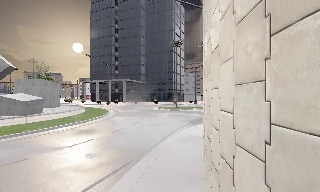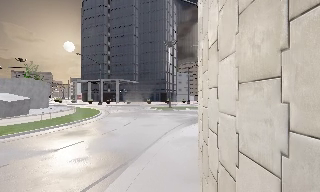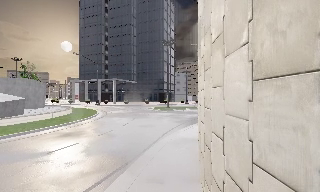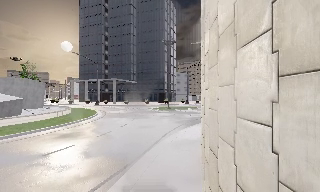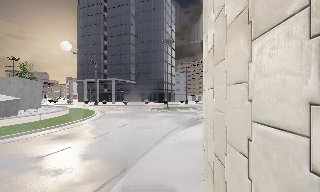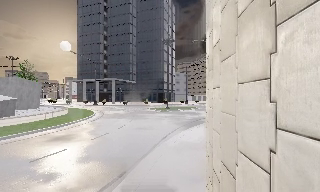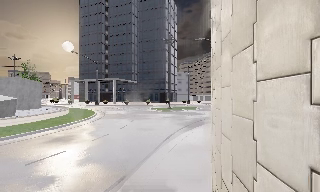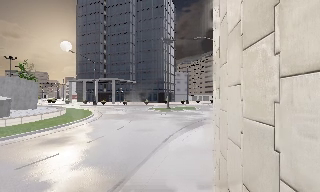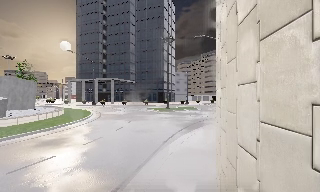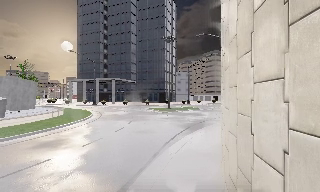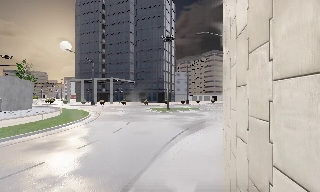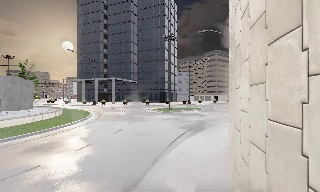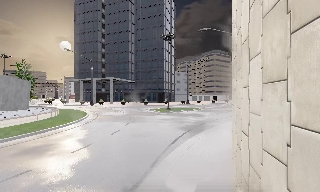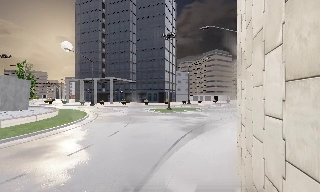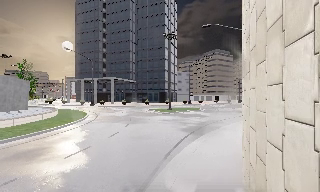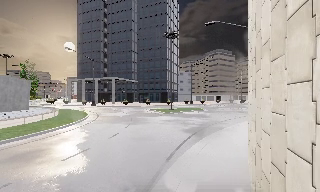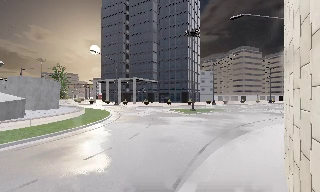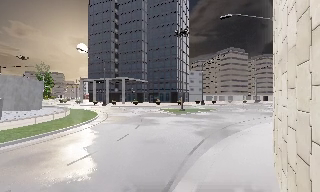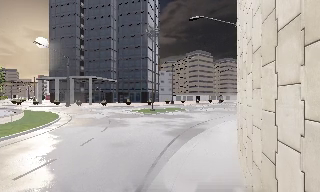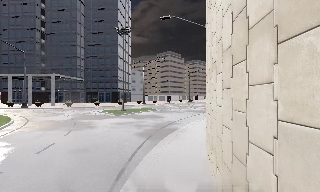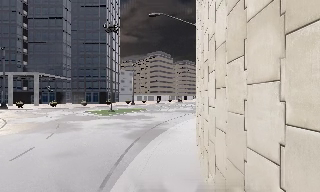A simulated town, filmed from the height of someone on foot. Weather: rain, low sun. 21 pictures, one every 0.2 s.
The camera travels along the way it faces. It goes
forward.
0.0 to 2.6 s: The camera travels forward, about 3.5 m, so what stands in front looms larger.
2.6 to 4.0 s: The scene slides to the left, as the camera pans about 20 degrees to its right. It travels forward, about 2 m, so what stands in front looms larger.
The film runs forward here.
